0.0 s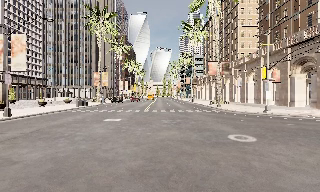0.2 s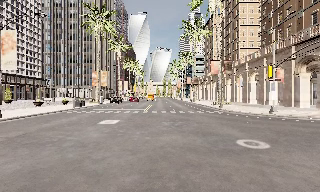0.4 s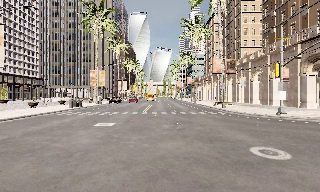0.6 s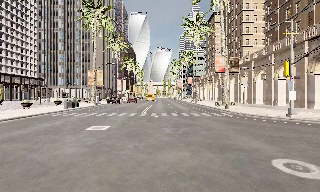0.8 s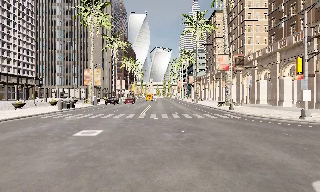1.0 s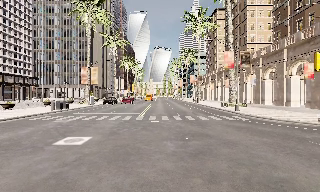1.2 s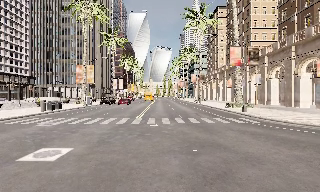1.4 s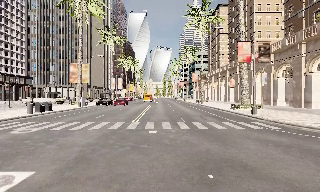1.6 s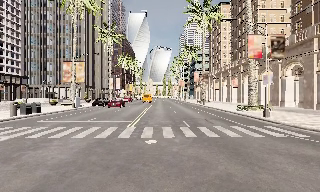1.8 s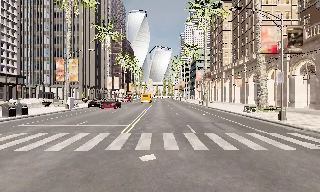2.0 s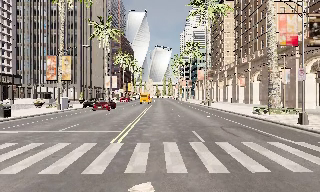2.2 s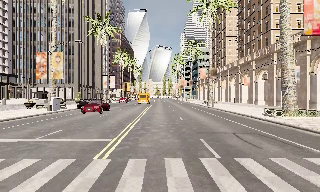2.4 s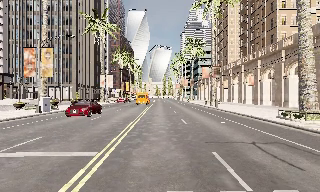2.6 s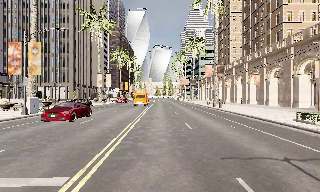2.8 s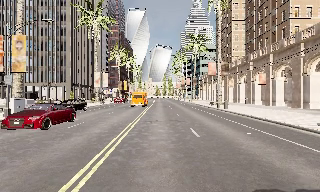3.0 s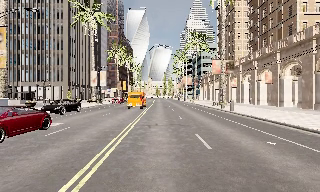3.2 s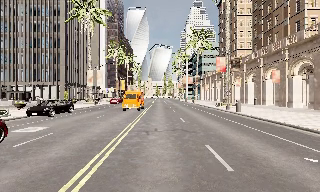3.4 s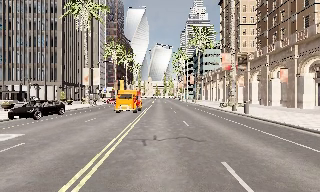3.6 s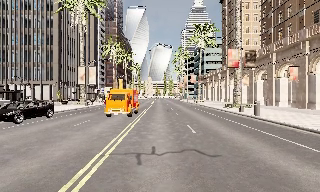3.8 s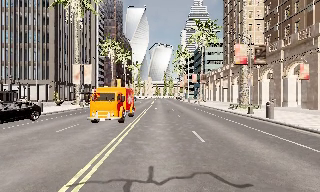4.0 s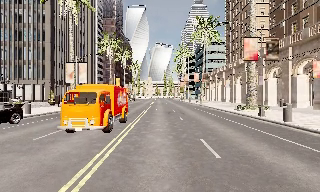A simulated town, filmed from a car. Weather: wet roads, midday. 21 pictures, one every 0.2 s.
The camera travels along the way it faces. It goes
forward.
0.0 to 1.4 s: The camera travels forward, about 9 m, so what stands in front looms larger. It gains speed.
1.4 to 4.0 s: The camera travels forward, about 20 m, so what stands in front looms larger.
The film runs forward here.
